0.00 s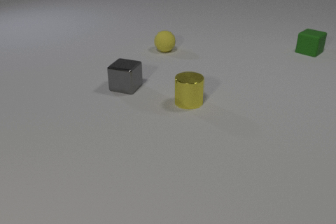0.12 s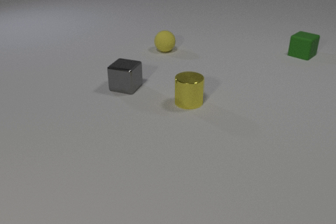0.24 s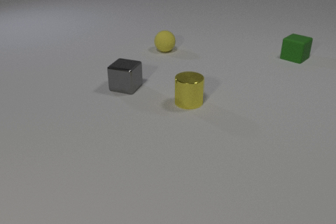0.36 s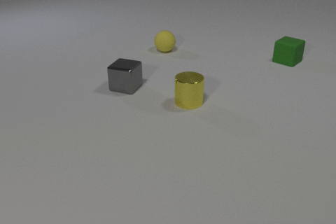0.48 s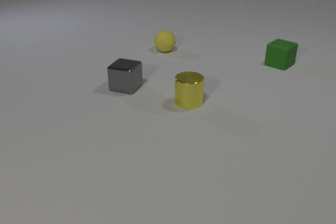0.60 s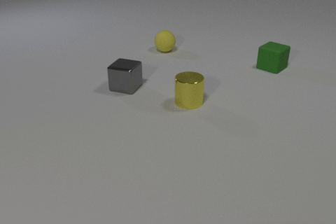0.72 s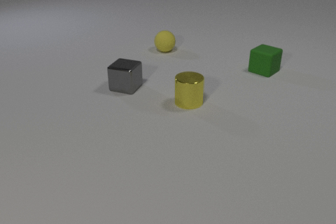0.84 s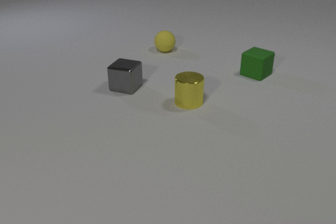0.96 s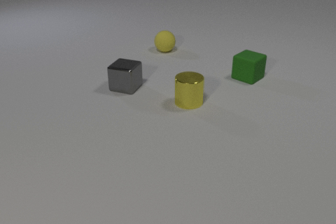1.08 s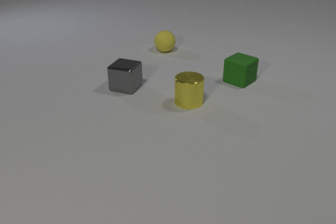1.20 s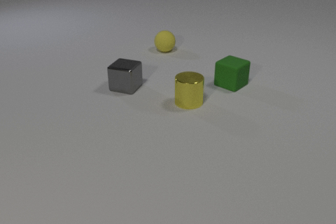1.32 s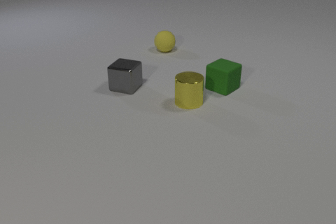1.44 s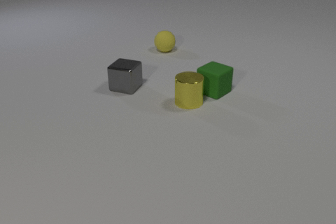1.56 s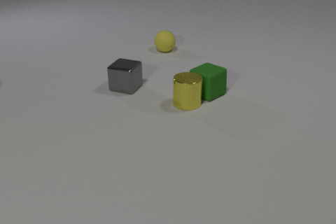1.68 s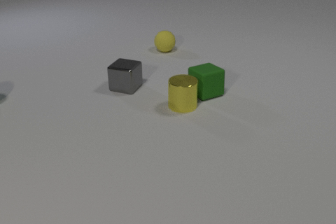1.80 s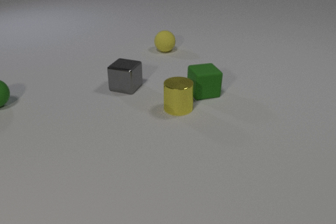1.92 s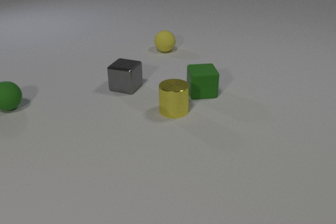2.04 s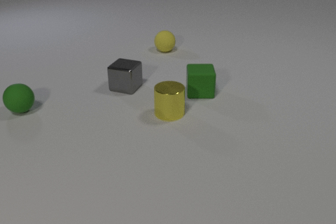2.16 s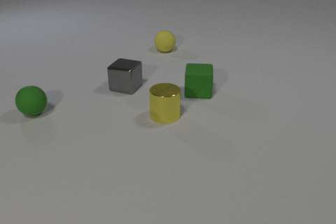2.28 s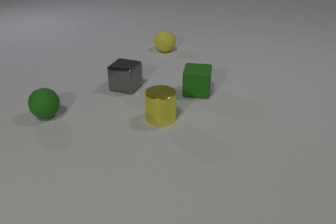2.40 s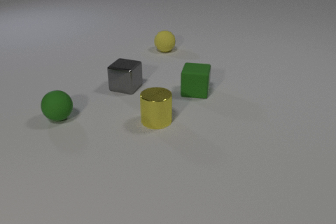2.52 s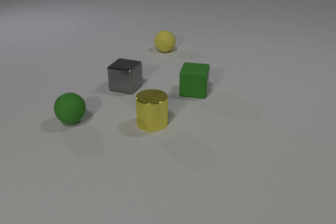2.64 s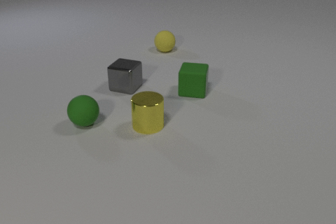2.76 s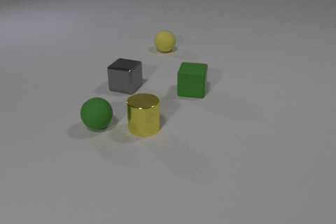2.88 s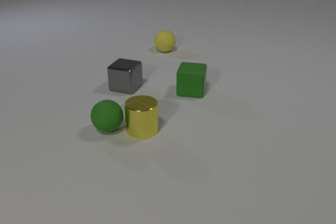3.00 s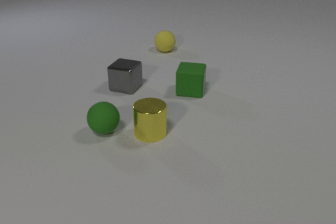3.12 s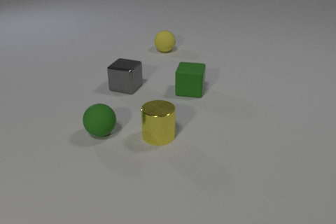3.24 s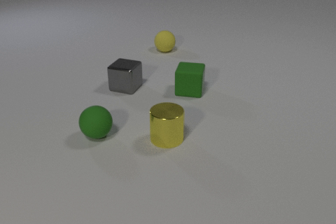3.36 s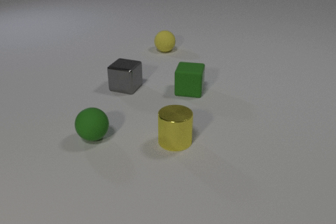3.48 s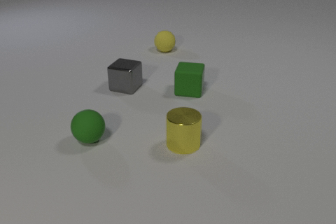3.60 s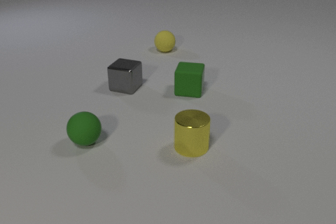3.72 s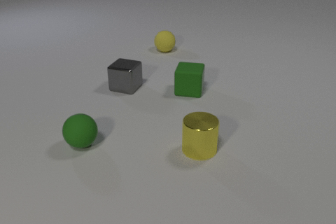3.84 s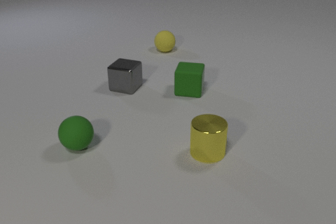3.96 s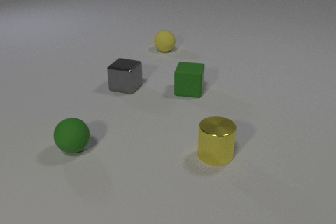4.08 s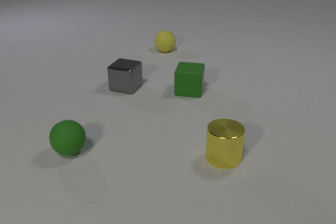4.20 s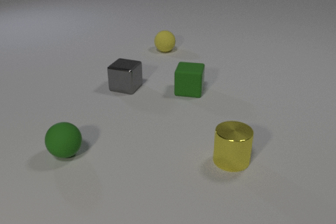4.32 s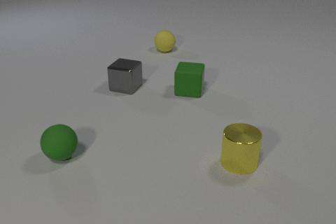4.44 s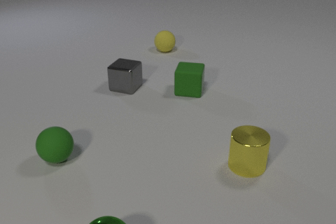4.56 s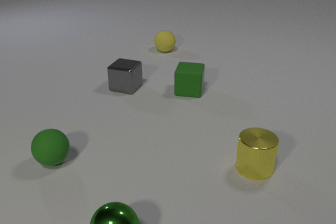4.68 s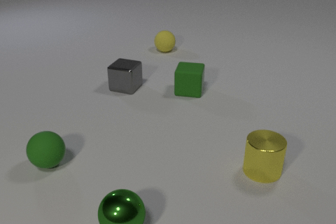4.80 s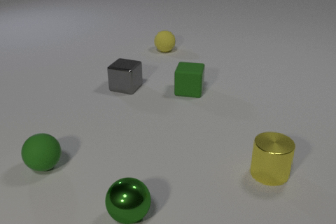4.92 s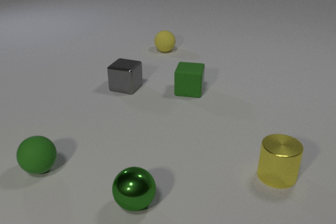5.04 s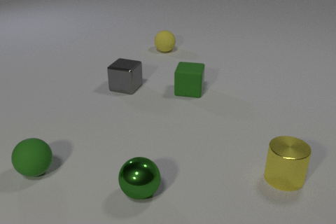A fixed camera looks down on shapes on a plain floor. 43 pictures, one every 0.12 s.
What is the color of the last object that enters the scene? green.
What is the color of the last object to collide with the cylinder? green.
How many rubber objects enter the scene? 1.
0.00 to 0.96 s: The green rubber cube slides toward the camera and to the left.
0.96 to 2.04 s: The green rubber cube slides to the left and toward the camera, spins clockwise seen from above by about 45 degrees, its near face sliding to the left. The yellow metal cylinder slides toward the camera and to the left. The green rubber sphere comes in at the left edge, rolls to the right and toward the camera. The green rubber cube and the yellow metal cylinder collide.
2.04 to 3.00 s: The green rubber cube slides to the left. The yellow metal cylinder slides toward the camera and to the left. The green rubber sphere rolls to the right and toward the camera. The yellow metal cylinder and the green rubber sphere collide.
3.00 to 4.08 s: The yellow metal cylinder slides to the right and toward the camera. The green rubber sphere rolls to the left and toward the camera.
4.08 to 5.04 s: The yellow metal cylinder slides to the right. The green metal sphere comes in at the bottom edge, rolls away from the camera. The green rubber sphere rolls to the left and toward the camera.
